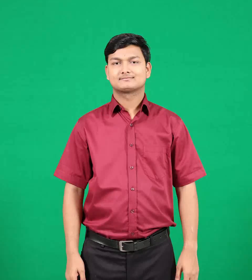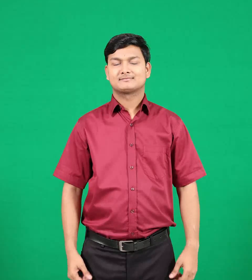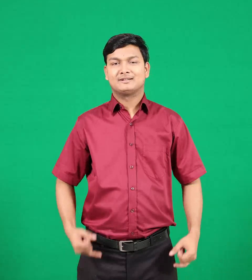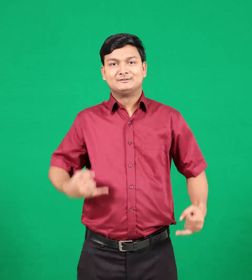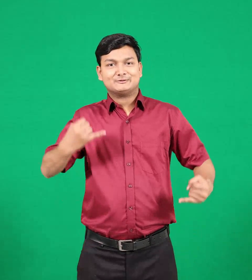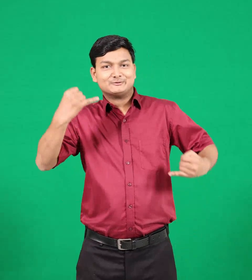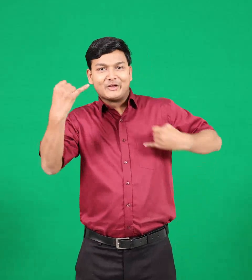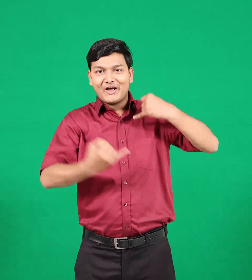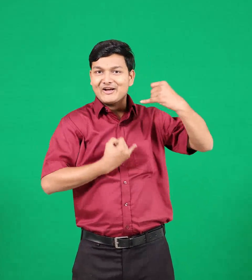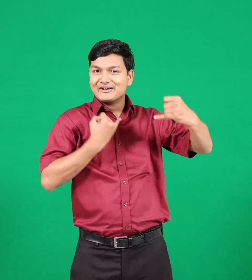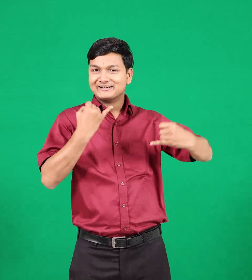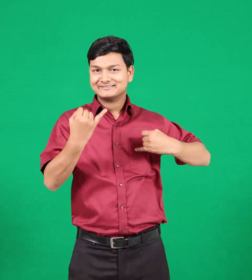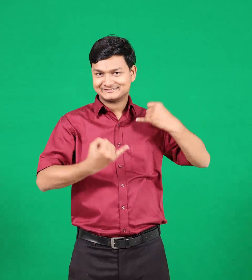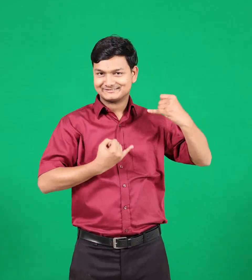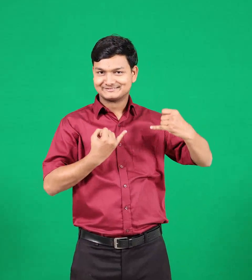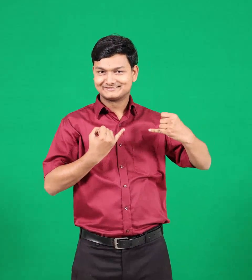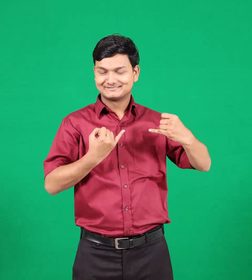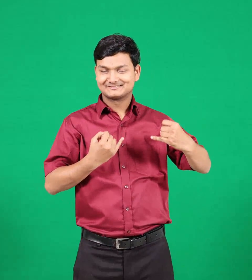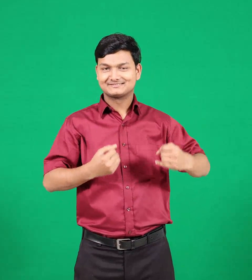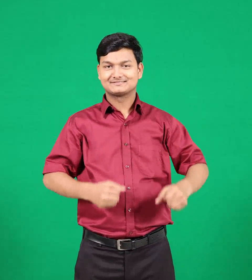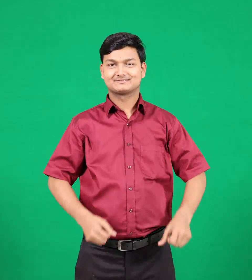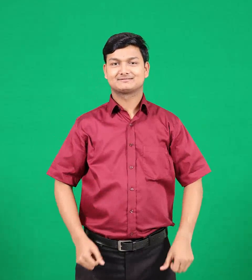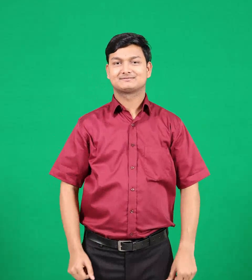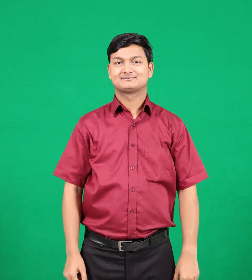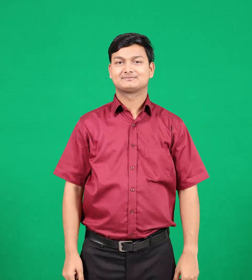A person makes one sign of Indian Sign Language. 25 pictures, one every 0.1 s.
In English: joy
